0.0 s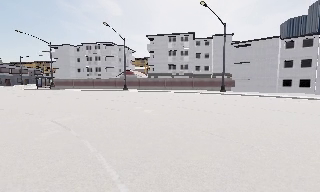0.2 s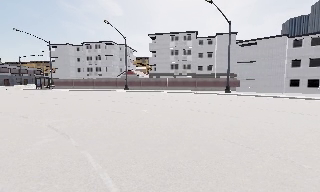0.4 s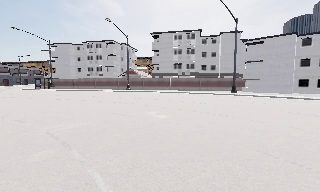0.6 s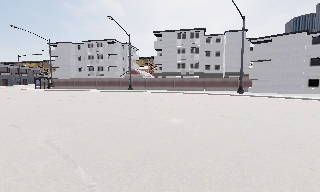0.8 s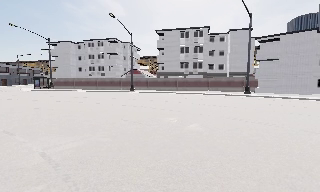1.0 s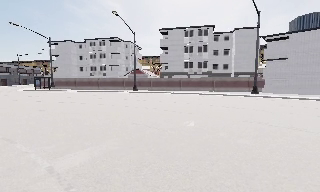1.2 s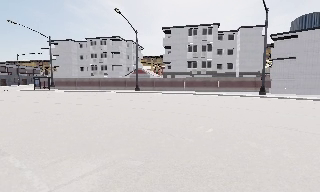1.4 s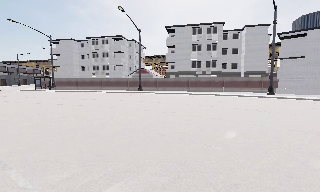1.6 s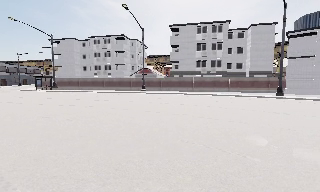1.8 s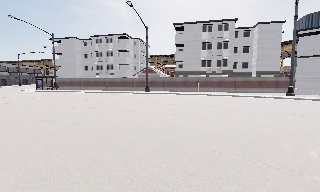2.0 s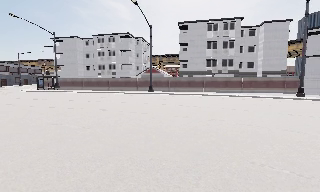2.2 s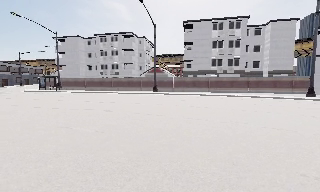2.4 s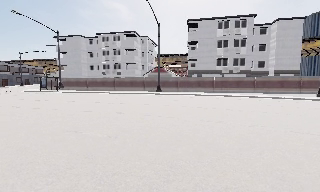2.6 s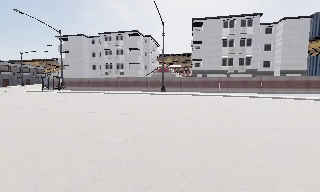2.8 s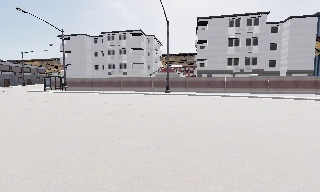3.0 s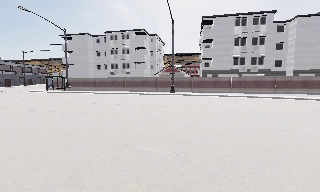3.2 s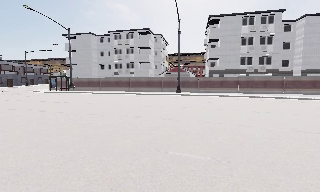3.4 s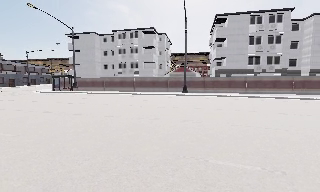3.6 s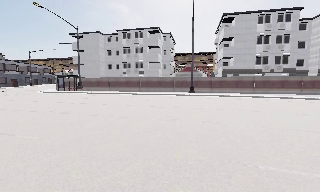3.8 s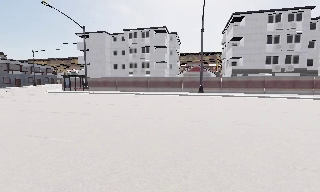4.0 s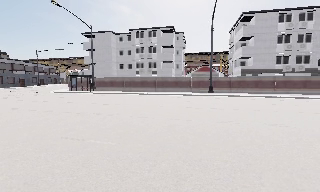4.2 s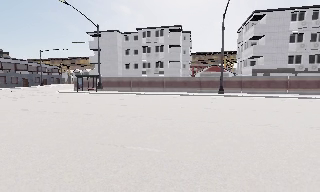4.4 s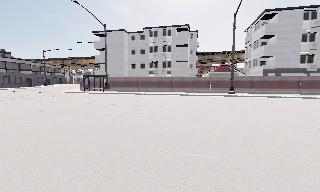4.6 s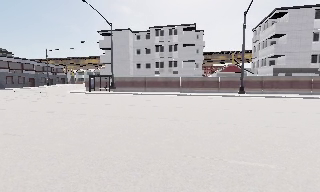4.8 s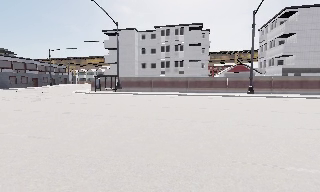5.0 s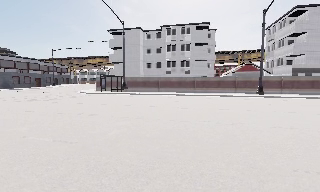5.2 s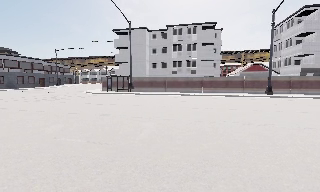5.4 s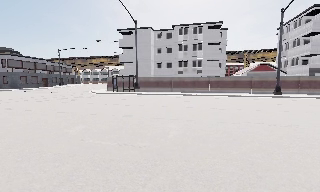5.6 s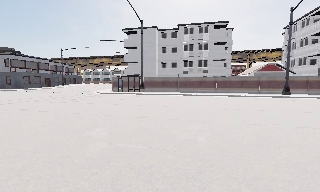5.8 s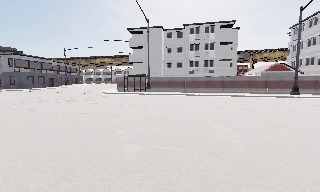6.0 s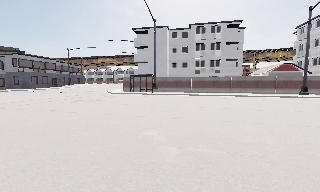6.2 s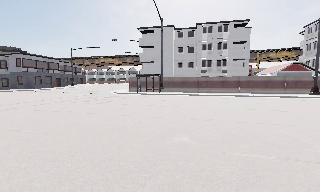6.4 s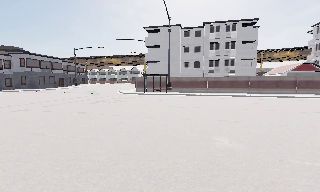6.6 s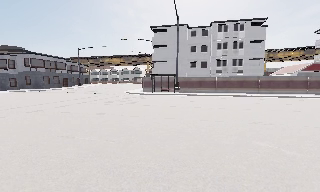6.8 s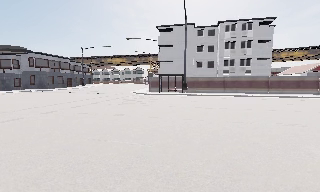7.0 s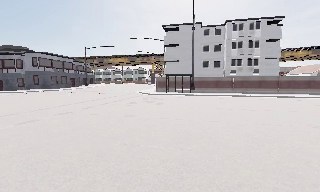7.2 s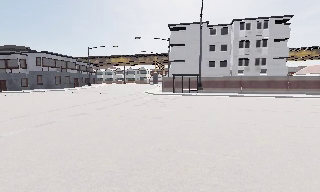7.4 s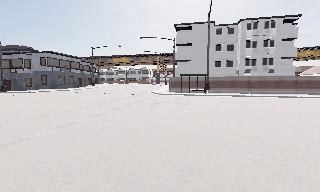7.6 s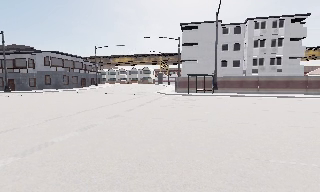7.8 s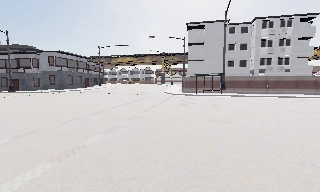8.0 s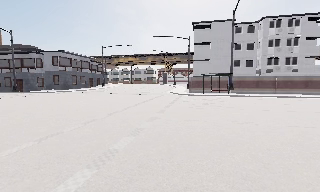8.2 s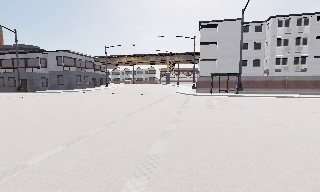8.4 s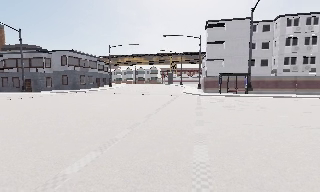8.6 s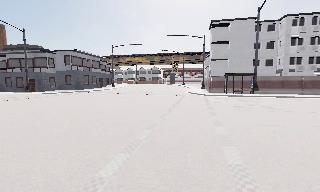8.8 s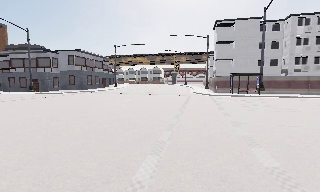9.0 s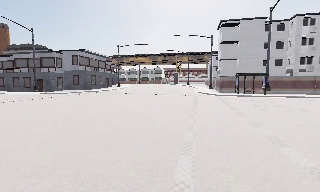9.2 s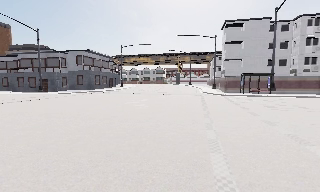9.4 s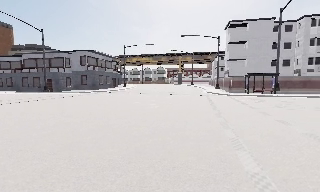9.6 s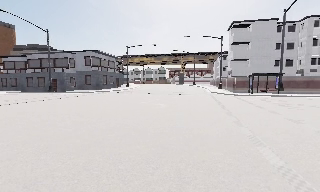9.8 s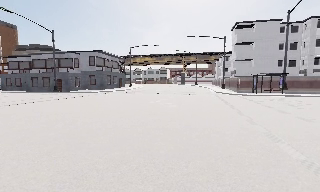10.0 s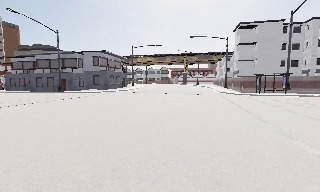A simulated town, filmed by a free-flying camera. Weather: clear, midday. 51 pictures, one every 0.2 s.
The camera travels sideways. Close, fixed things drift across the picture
to the right.
0.0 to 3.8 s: The camera travels to its left and forward, about 17 m, so close, fixed things drift to the right.
3.8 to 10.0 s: The camera travels to its left, about 30 m, so close, fixed things drift to the right.
The film runs backward here.
